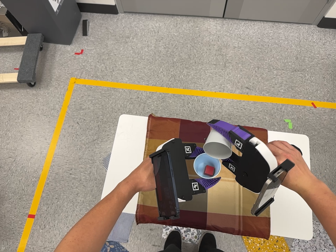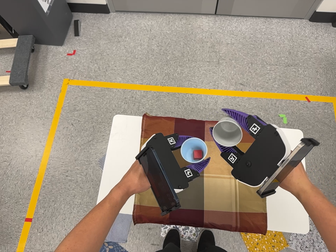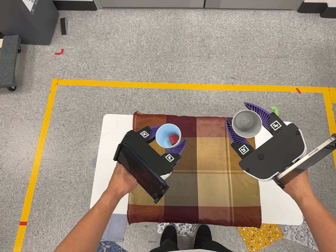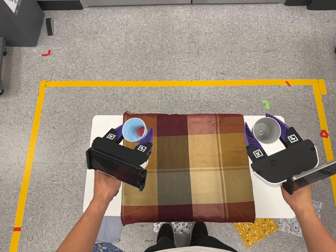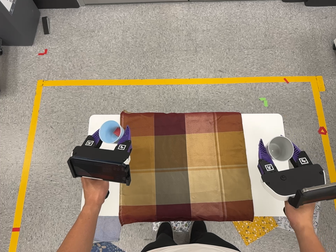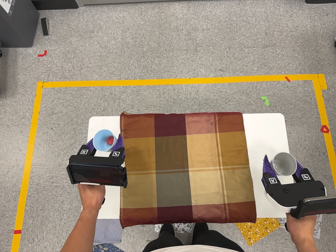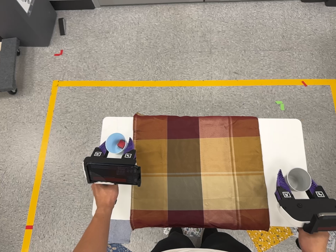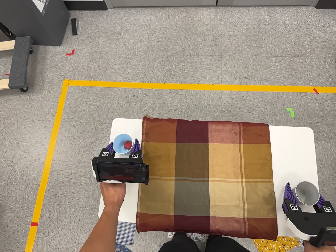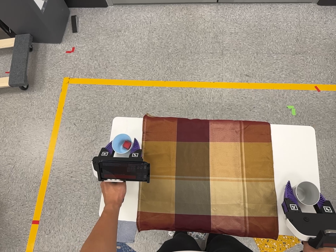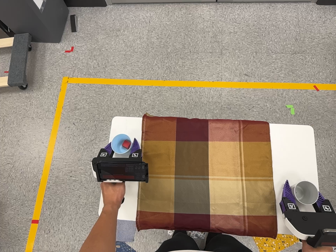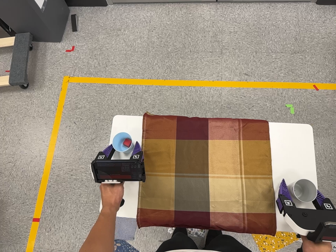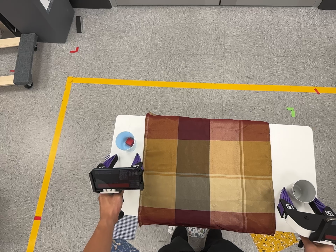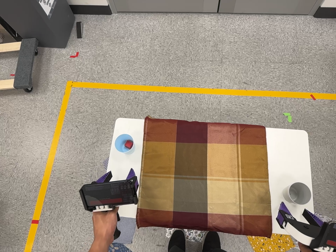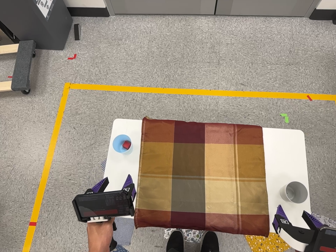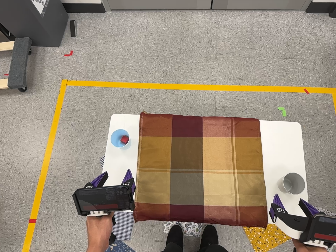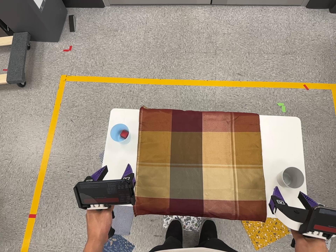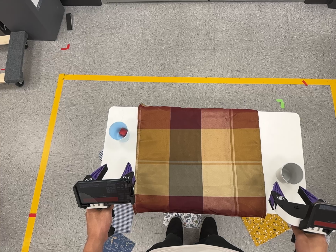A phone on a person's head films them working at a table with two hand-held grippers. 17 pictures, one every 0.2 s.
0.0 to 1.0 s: The camera travels to its right, about 7 cm, so close, fixed things drift to the left.
1.0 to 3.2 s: The camera shifts only a little, or ends up much as it began.
The film runs forward here.
